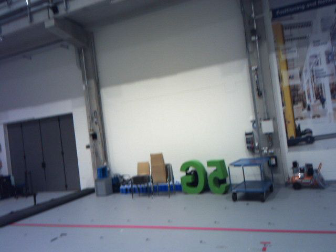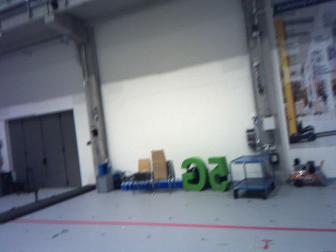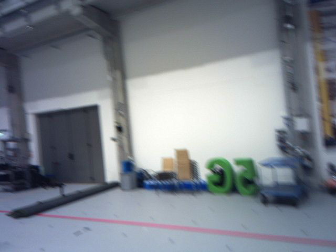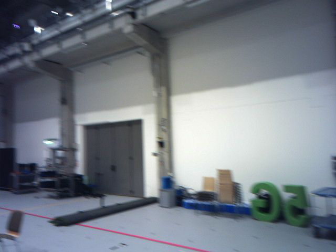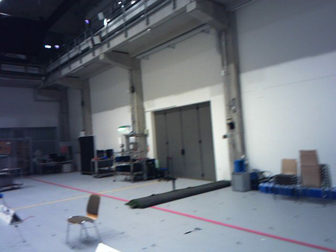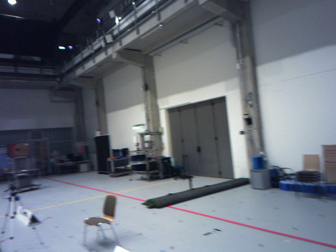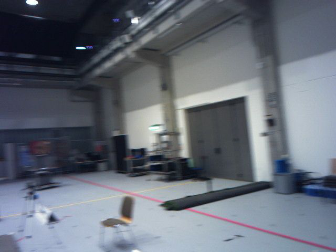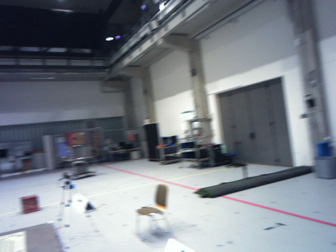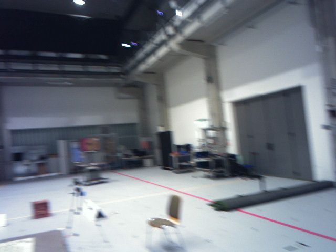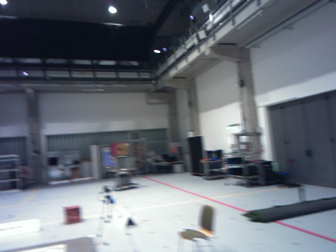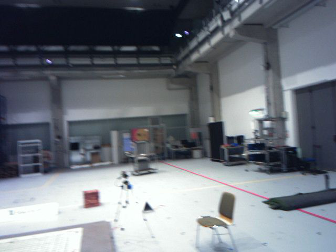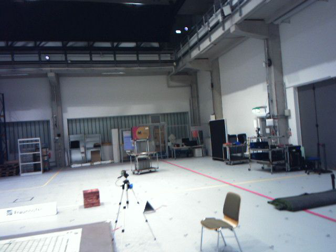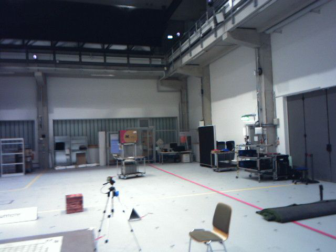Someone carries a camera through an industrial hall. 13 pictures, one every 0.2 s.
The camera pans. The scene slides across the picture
to the right.
The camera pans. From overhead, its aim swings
counterclockwise.
0.0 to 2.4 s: The scene slides to the right, as the camera pans about 50 degrees to its left. It travels forward, about 2.4 m.
The film runs forward here.
